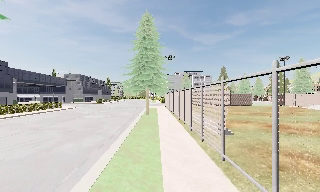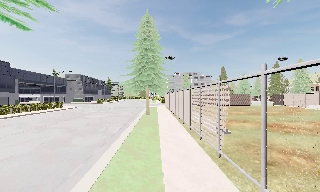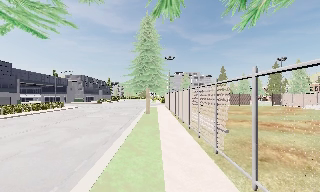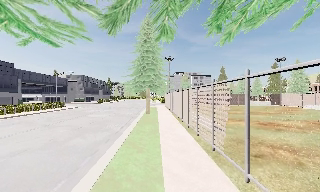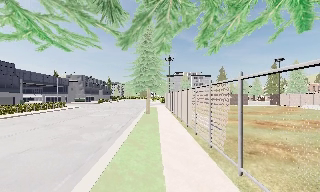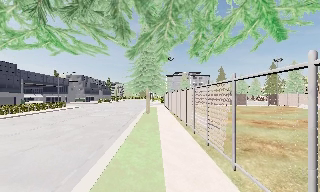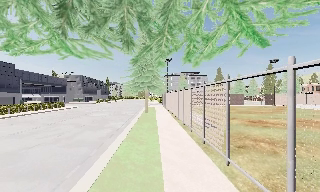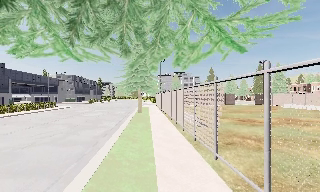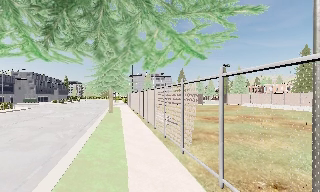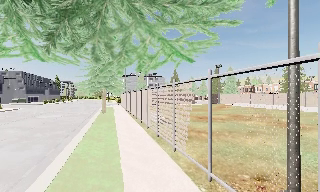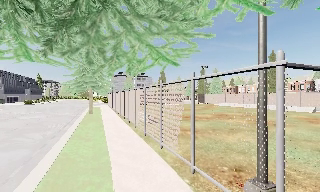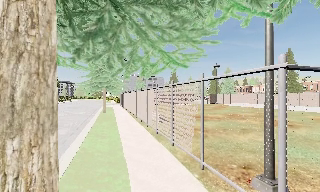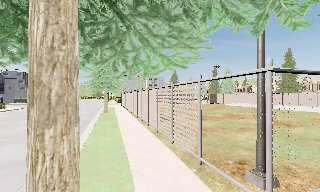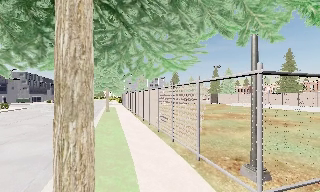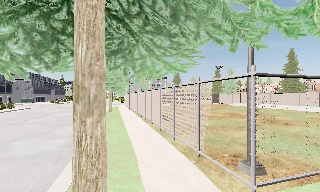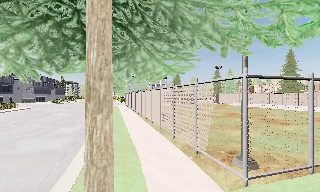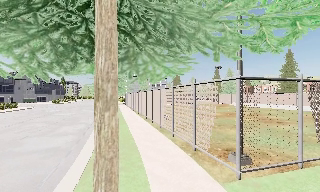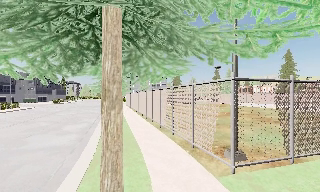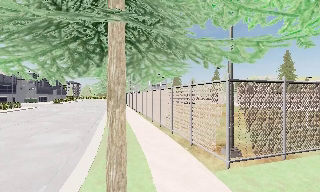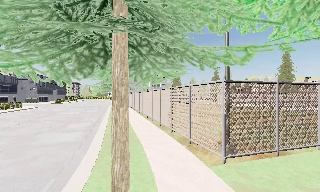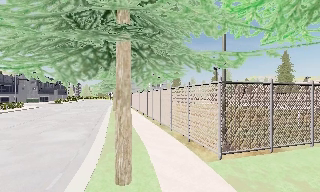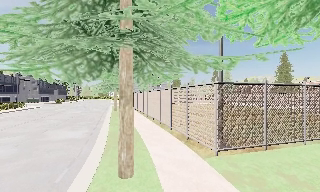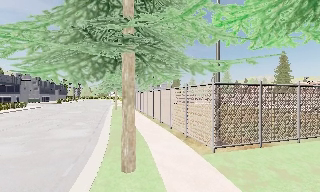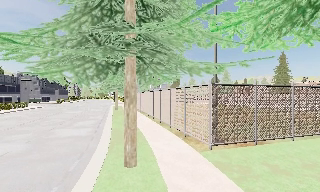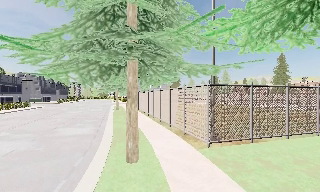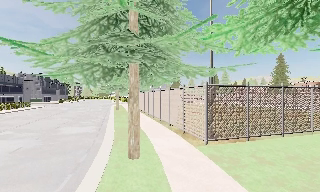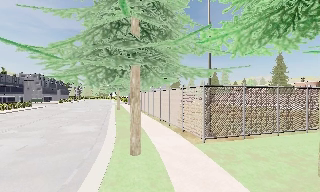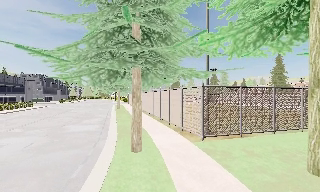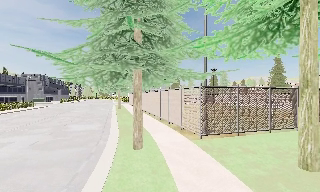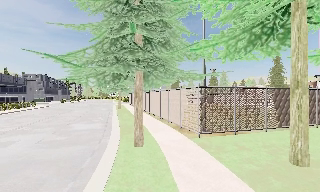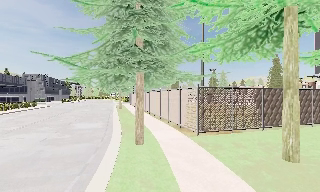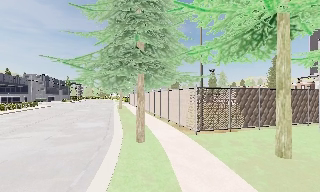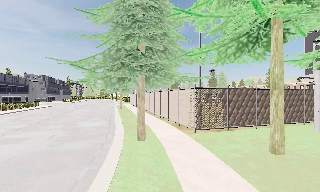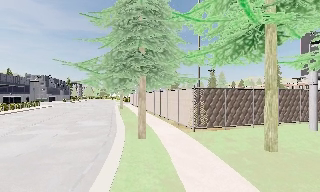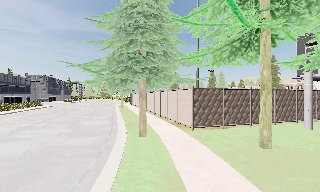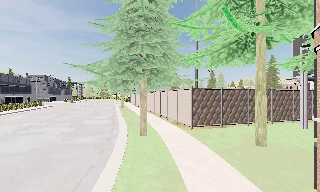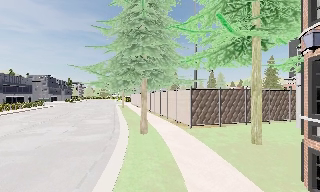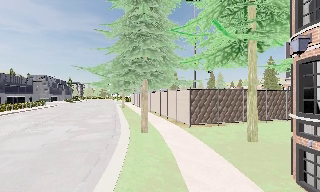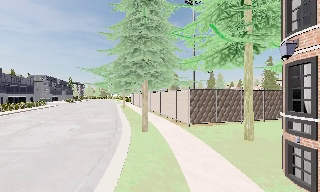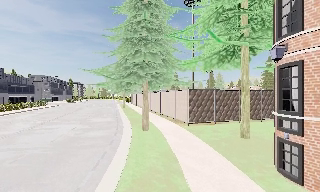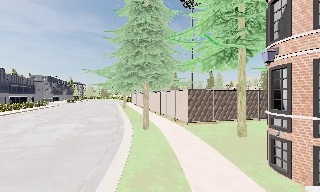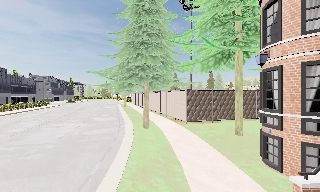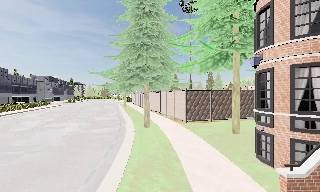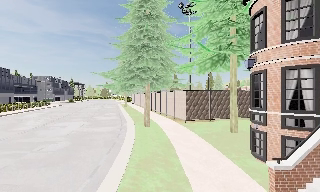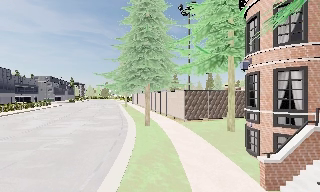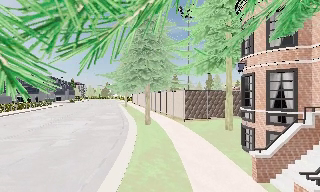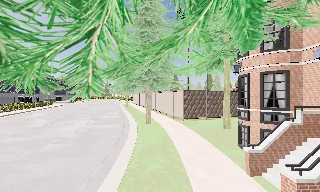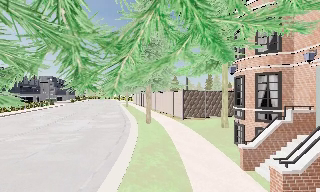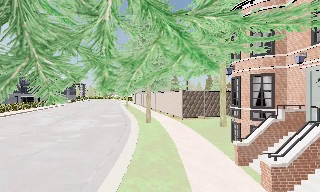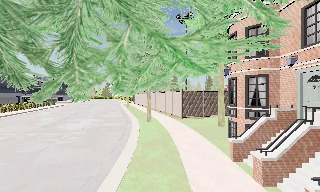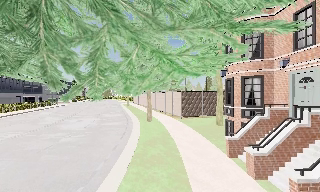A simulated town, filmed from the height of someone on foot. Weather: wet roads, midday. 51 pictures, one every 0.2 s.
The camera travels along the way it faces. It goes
backward.
0.0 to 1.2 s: The camera travels backward, about 2.5 m, so what stands in front gets smaller.
1.2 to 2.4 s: The camera pans to its right, which is clockwise from overhead, by about 15 degrees. It travels backward, about 2 m, so what stands in front gets smaller.
2.4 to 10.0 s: The camera travels backward, about 14 m, so what stands in front gets smaller.
The film runs backward here.
